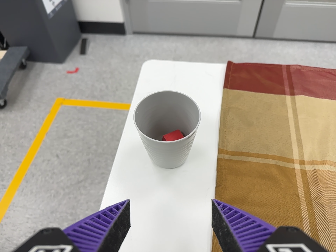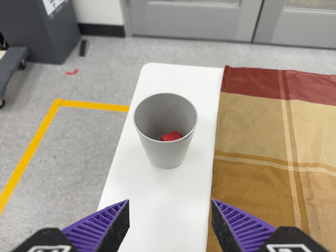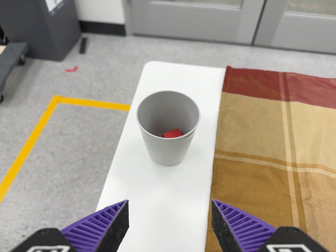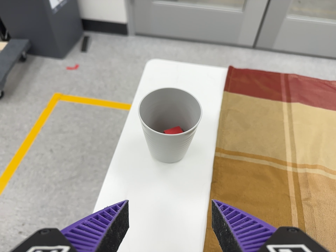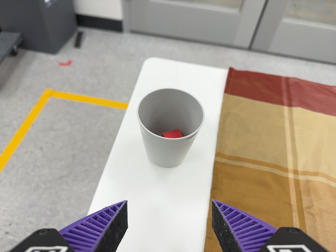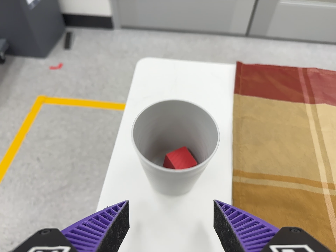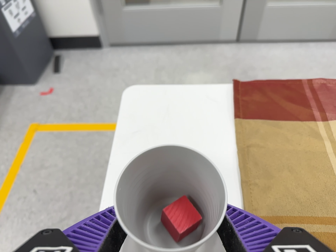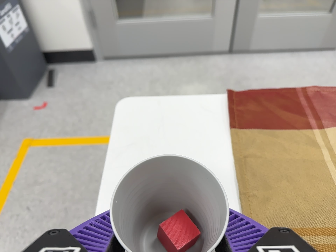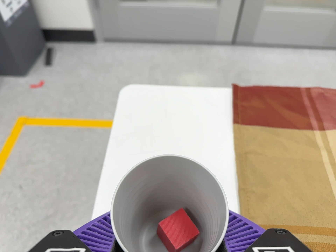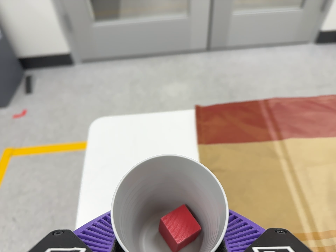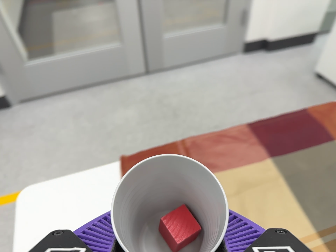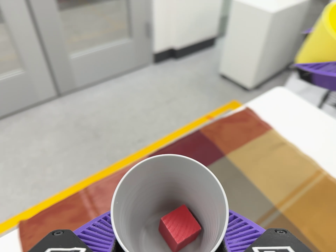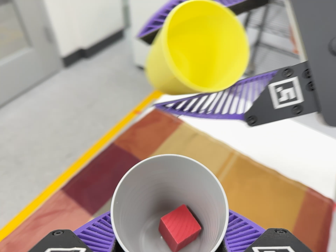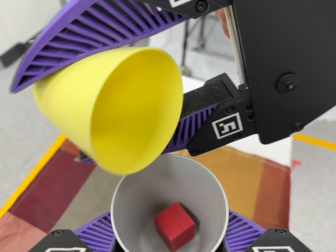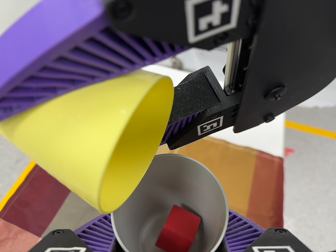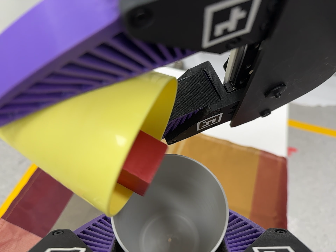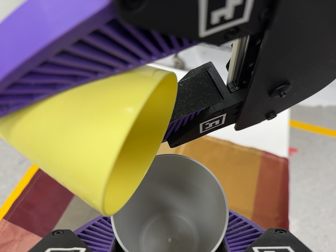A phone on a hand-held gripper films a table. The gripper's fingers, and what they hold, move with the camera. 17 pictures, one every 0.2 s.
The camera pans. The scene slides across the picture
to the left.
0.0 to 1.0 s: The camera travels forward, about 7 cm, so what stands in front looms larger.
1.0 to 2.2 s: The scene slides to the left, as the camera pans about 30 degrees to its right. It travels toward the top of its view and to its right, about 22 cm, so close, fixed things drift downward. Its aim tips toward the top of its view by about 10 degrees, and the scene shifts downward. It rolls about its line of sight by about 30 degrees, and the scene rotates counterclockwise.
2.2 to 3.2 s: The camera pans to its right by about 25 degrees. It travels to its right, toward the top of its view and forward, about 12 cm, so close, fixed things drift to the left. Its aim tips toward the bottom of its view by about 10 degrees. It rolls about its line of sight by about 25 degrees, and the scene rotates counterclockwise.
The film runs backward here.
